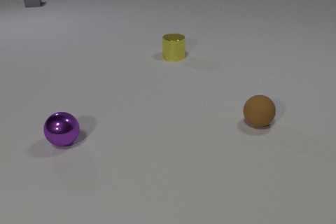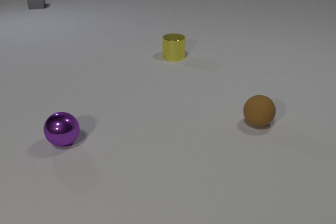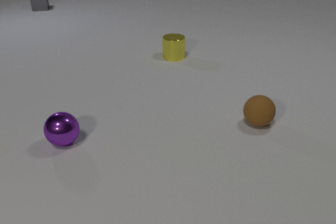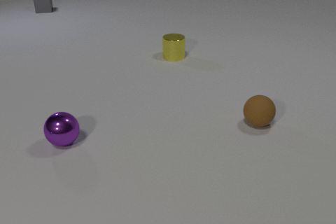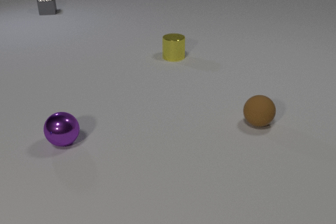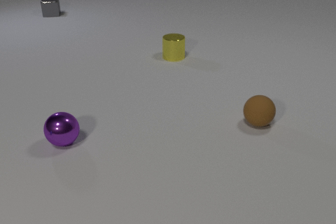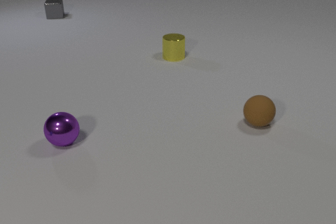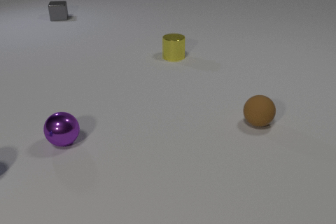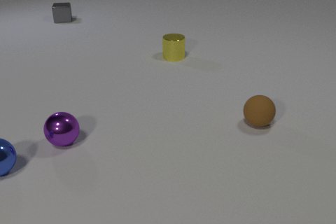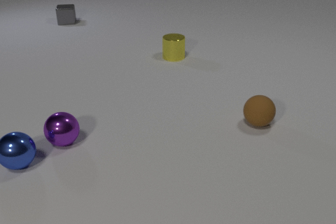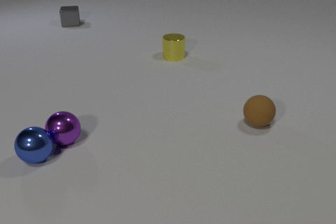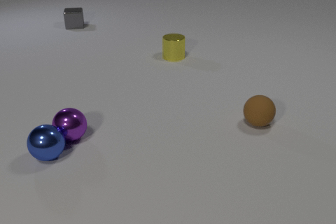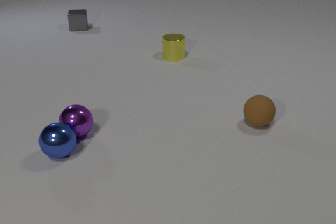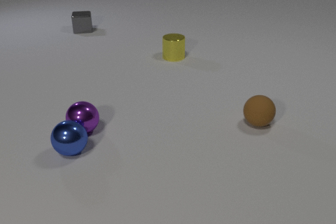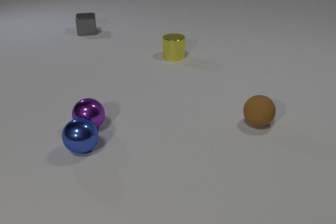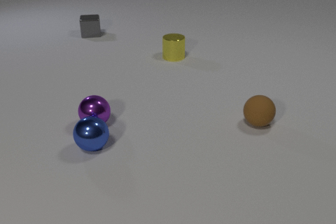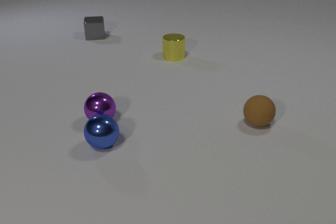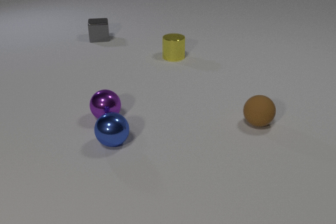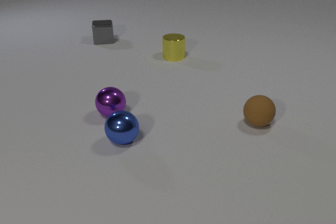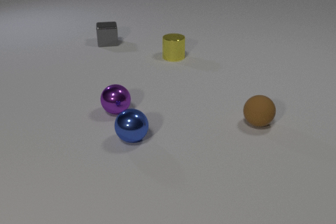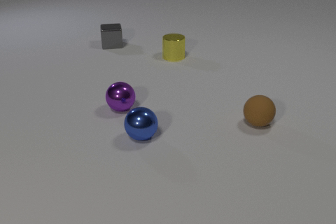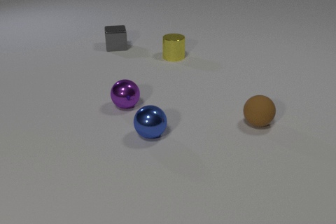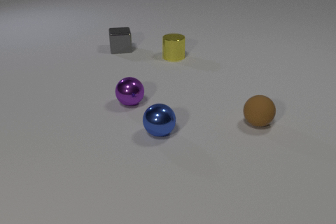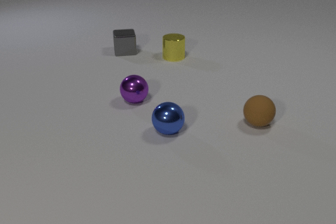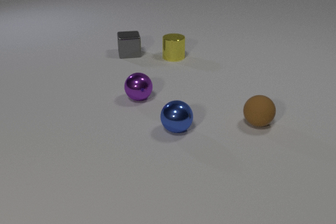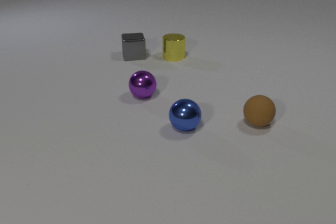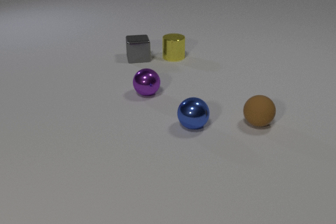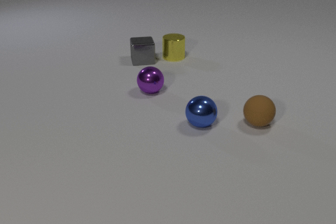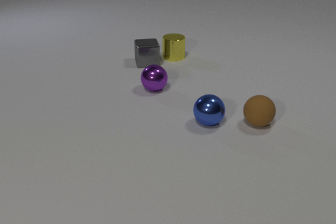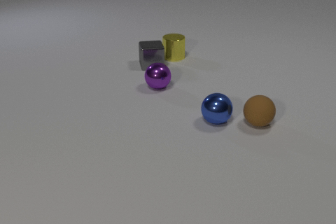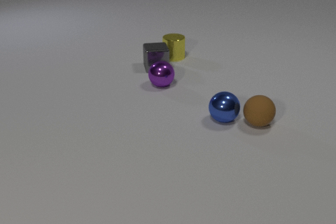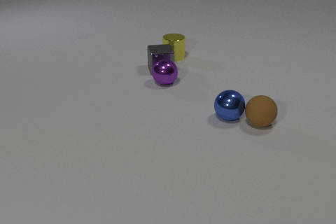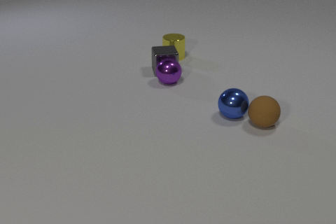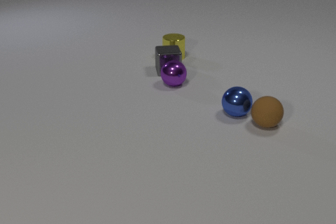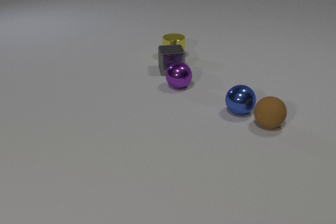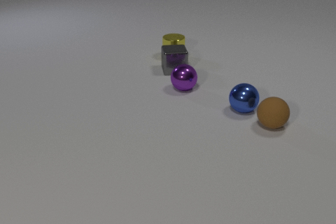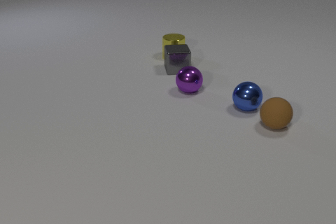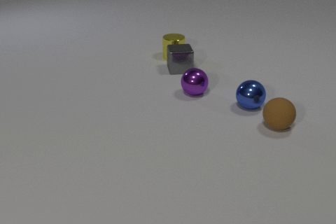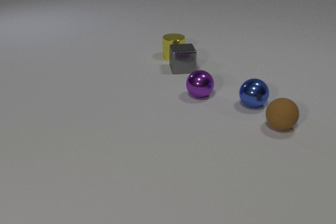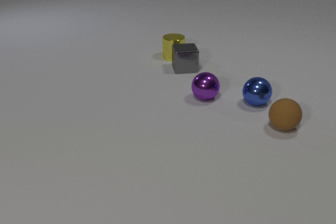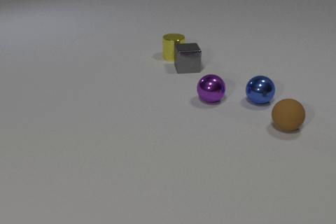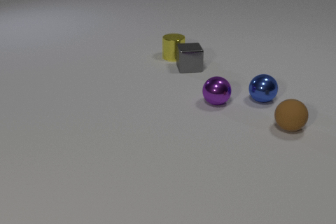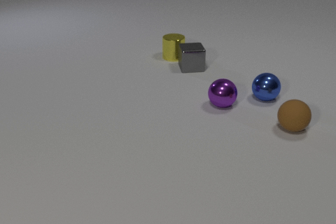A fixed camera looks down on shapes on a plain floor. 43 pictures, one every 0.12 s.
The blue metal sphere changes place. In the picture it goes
to the right.
The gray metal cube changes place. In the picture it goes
toward the camera.
0.00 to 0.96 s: The blue metal sphere comes in at the left edge, rolls to the right. The gray metal cube slides toward the camera and to the right.
0.96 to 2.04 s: The blue metal sphere rolls to the right. The purple metal sphere rolls to the right and away from the camera. The gray metal cube slides toward the camera and to the right. The blue metal sphere and the purple metal sphere collide.
2.04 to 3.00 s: The blue metal sphere rolls to the right. The purple metal sphere rolls away from the camera and to the right. The gray metal cube slides toward the camera and to the right.
3.00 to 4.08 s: The blue metal sphere rolls to the right and away from the camera. The purple metal sphere rolls to the right and away from the camera. The gray metal cube slides toward the camera and to the right. The brown rubber sphere rolls to the right. The blue metal sphere and the brown rubber sphere collide. The purple metal sphere and the gray metal cube collide.
4.08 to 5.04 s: The blue metal sphere rolls away from the camera and to the right. The purple metal sphere rolls to the right and toward the camera. The gray metal cube slides to the right. The brown rubber sphere rolls to the right.
What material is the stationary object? metal.
Are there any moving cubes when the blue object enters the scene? yes.
What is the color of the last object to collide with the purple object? gray.
